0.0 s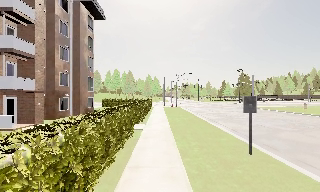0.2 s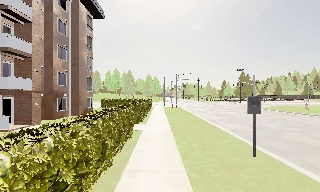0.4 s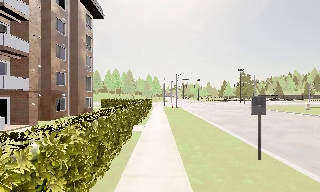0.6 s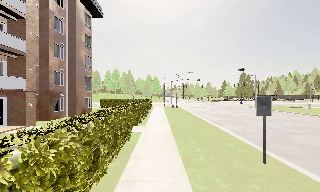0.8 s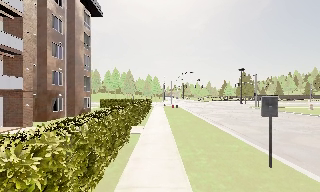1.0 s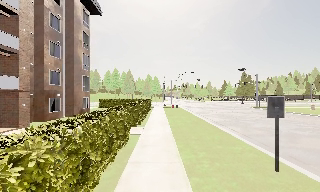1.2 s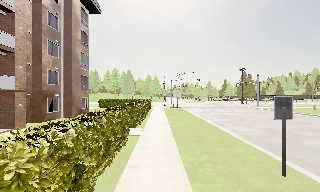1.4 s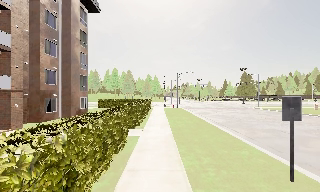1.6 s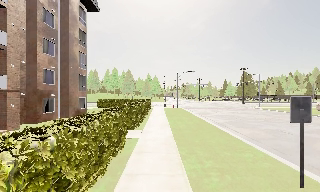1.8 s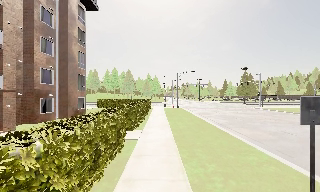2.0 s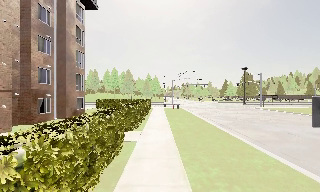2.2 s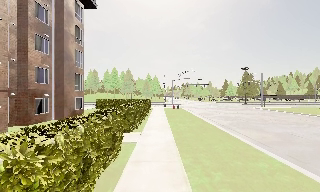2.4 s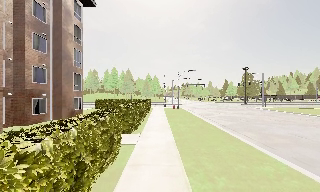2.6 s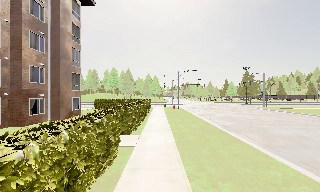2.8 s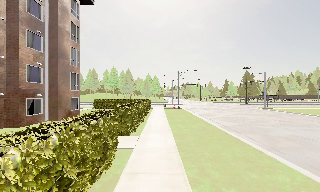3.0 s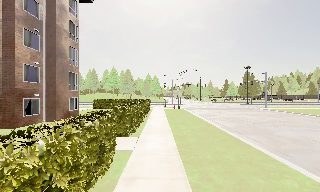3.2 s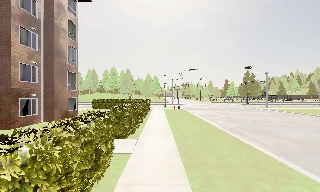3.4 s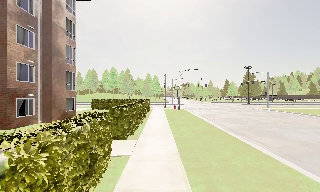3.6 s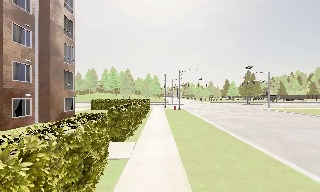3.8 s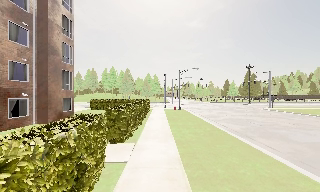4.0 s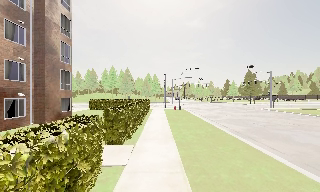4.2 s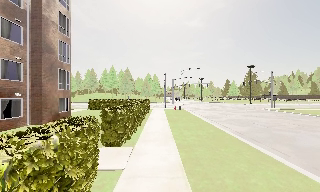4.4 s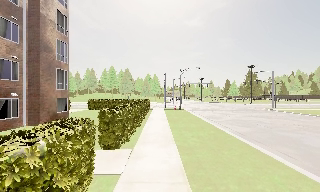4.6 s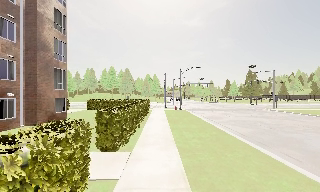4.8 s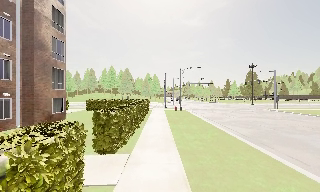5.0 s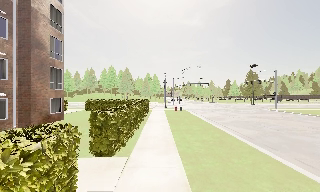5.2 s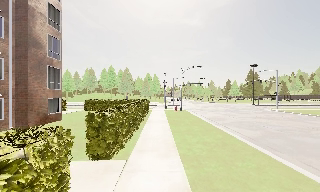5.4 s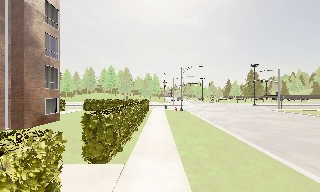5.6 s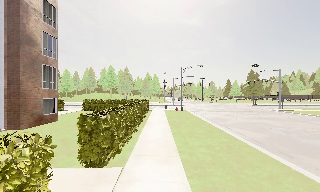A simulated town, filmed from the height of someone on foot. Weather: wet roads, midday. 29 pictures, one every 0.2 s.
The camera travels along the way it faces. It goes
forward.
0.0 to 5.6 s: The camera travels forward, about 9 m, so what stands in front looms larger.
The film runs forward here.
